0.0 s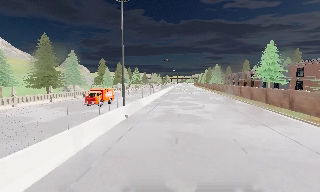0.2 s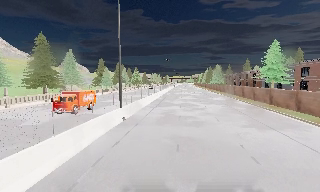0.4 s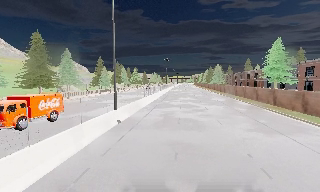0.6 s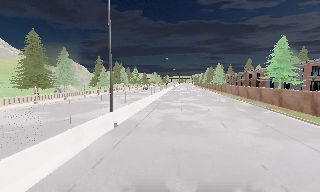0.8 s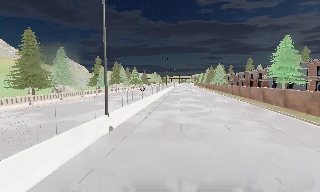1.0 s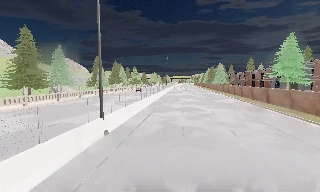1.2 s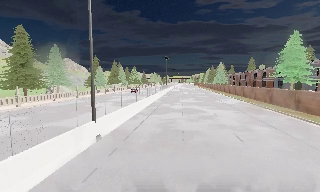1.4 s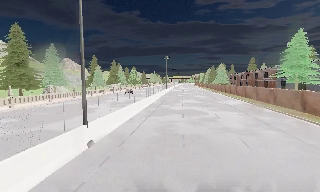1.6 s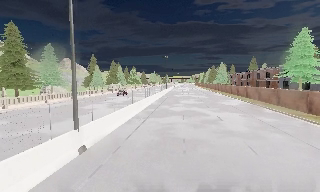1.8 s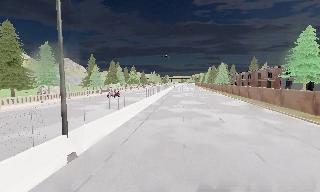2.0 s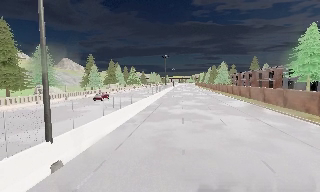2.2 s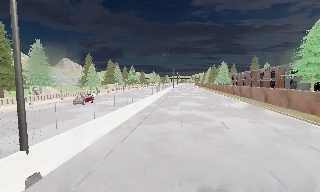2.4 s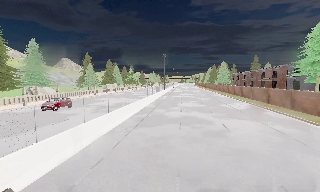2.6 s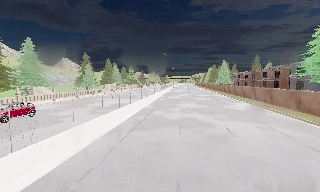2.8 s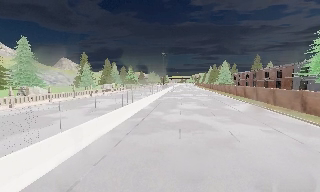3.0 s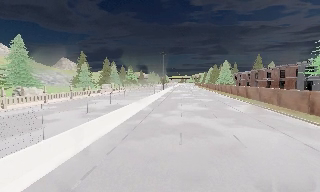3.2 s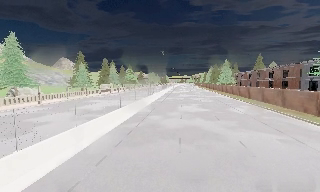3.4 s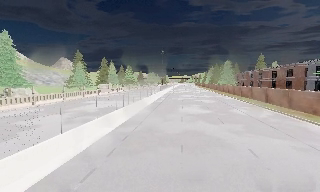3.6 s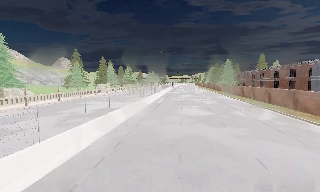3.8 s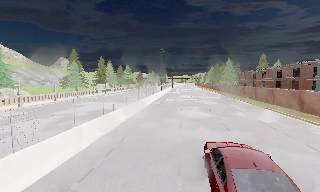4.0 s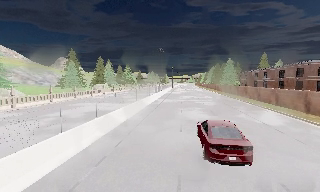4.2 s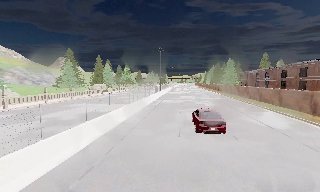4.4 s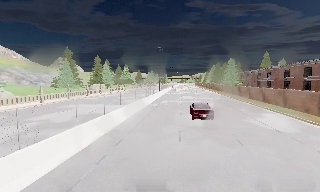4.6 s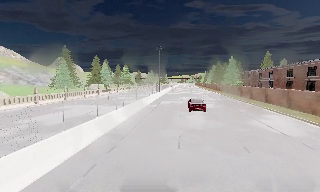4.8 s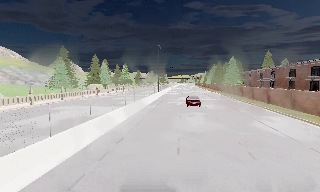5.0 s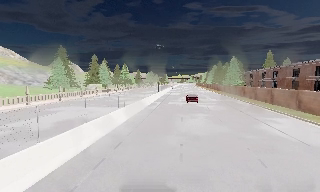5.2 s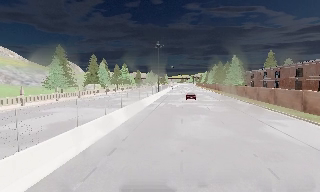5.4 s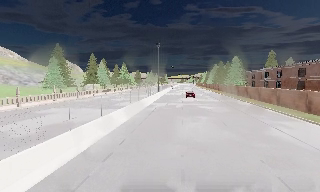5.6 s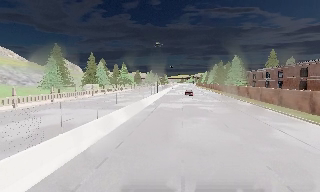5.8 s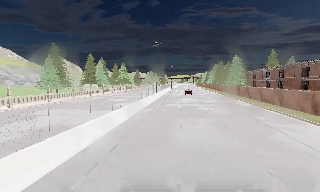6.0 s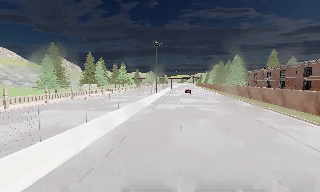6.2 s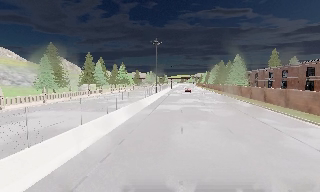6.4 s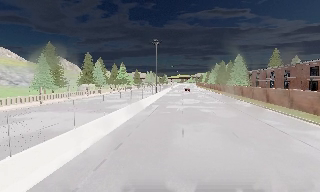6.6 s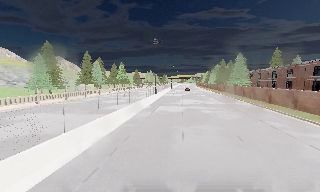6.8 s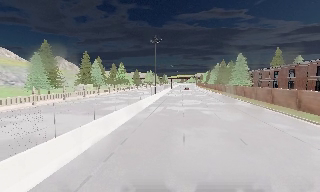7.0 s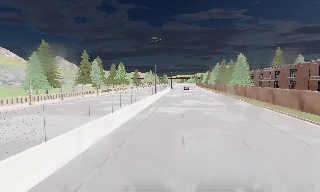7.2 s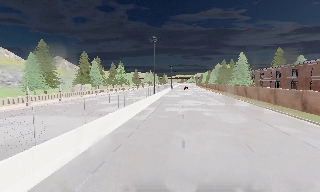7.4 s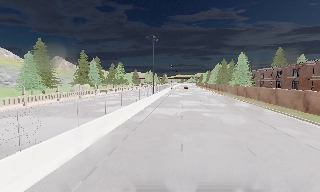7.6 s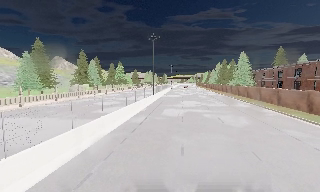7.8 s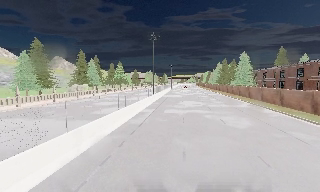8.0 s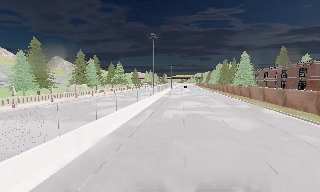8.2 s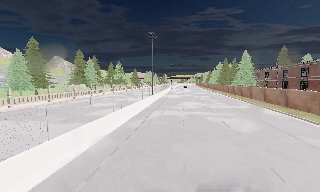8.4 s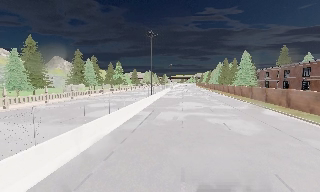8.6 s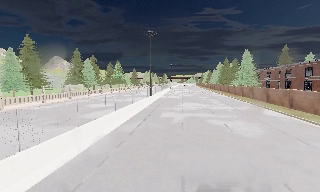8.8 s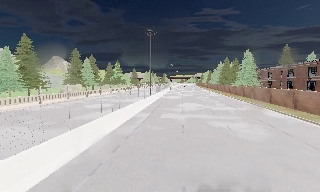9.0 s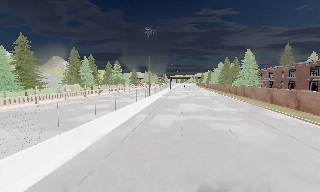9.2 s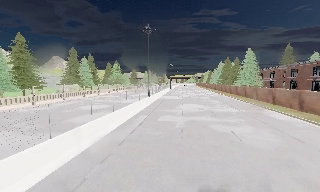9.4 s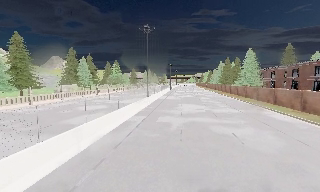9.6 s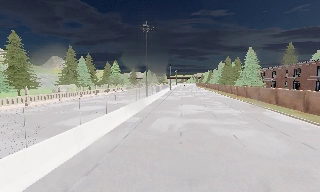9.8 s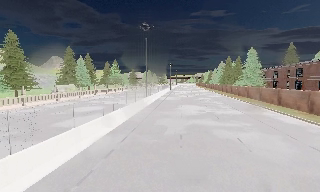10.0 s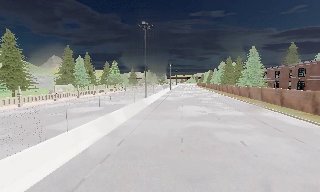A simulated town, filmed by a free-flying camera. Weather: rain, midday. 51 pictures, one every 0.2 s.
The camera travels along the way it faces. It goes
forward.
0.0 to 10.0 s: The camera travels forward, about 35 m, so what stands in front looms larger. It loses speed.
The film runs forward here.
